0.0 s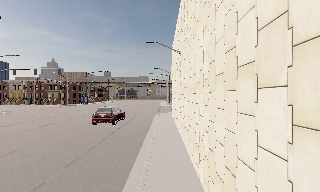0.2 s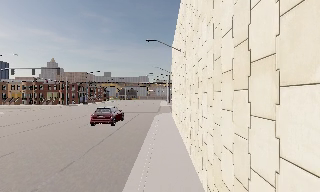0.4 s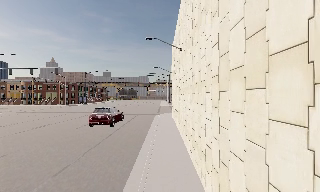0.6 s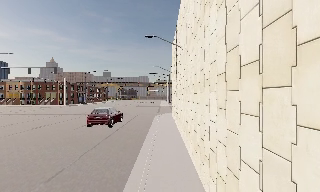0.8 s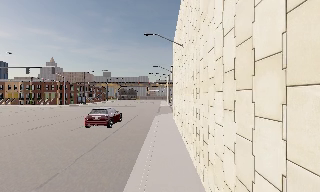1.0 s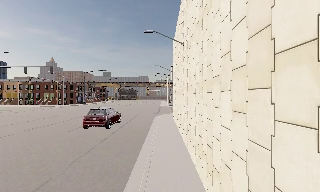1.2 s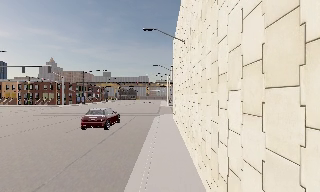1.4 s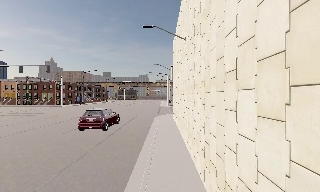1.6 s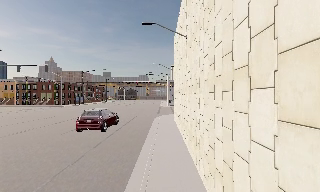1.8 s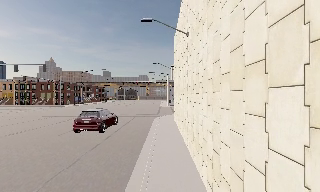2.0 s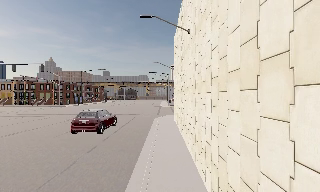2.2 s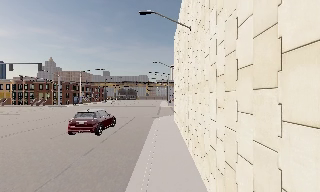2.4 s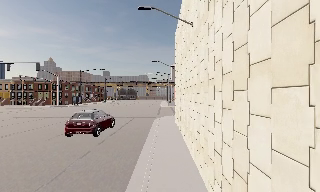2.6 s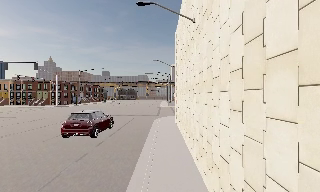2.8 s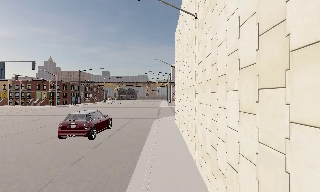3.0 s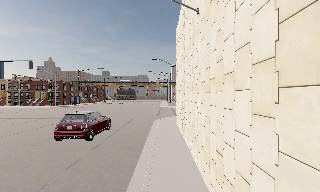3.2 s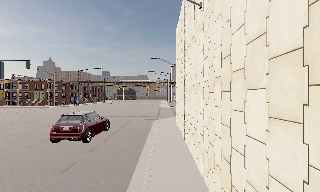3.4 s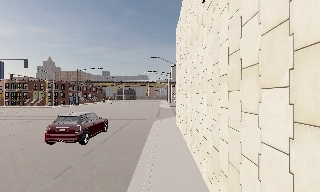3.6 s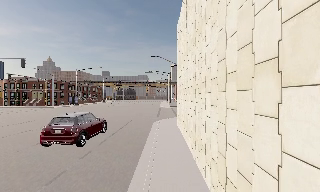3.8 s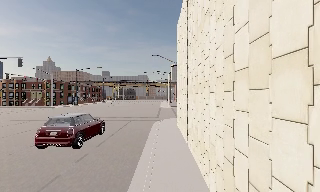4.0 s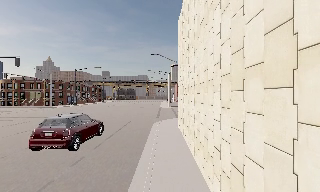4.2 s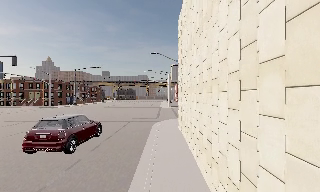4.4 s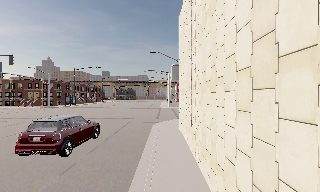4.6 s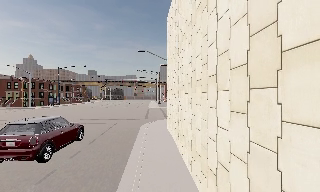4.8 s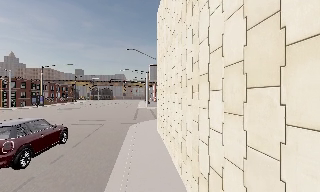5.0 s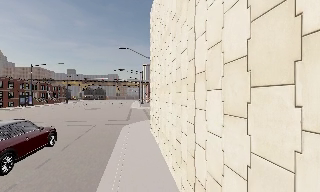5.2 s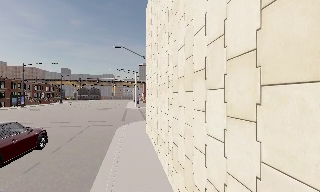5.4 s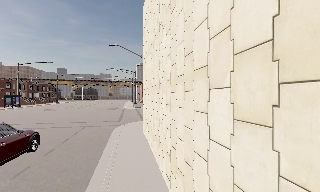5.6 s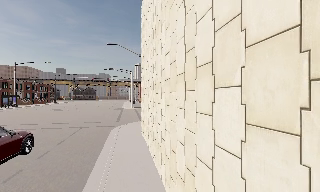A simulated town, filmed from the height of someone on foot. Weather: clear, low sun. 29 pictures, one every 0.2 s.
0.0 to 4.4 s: The camera travels forward, about 8 m, so what stands in front looms larger.
4.4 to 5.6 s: The camera pans to its right, which is clockwise from overhead, by about 15 degrees. It travels forward, about 1.5 m, so what stands in front looms larger.
The film runs forward here.
